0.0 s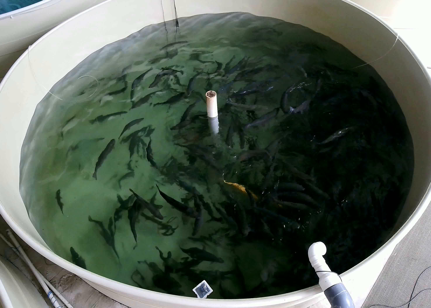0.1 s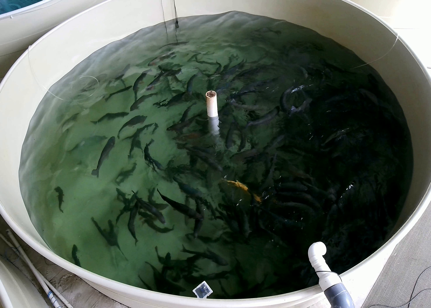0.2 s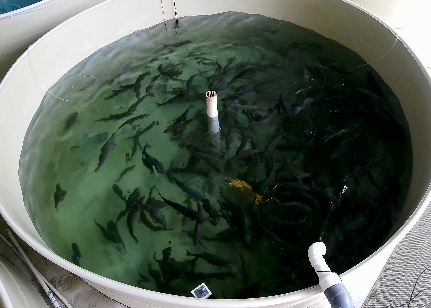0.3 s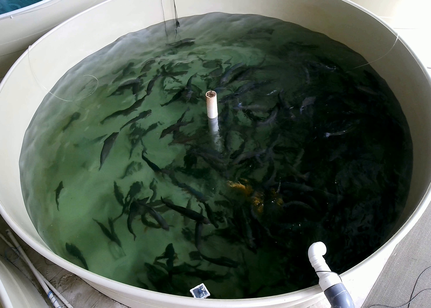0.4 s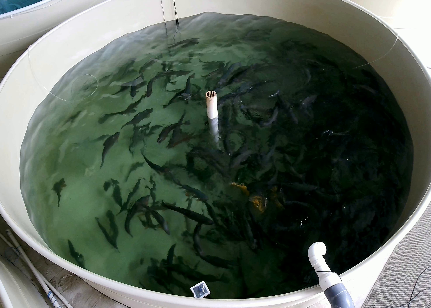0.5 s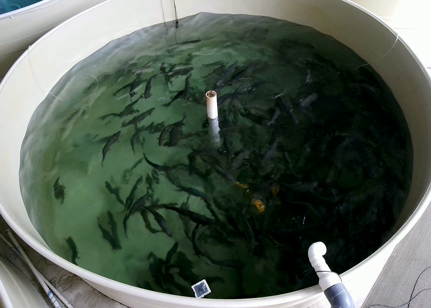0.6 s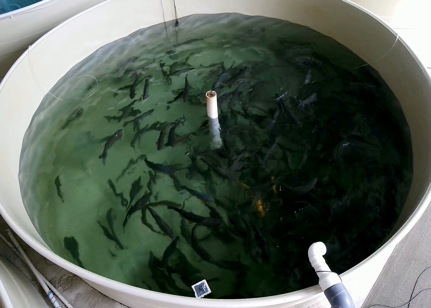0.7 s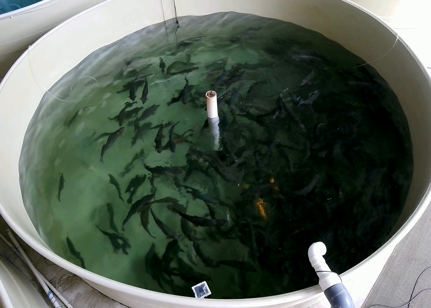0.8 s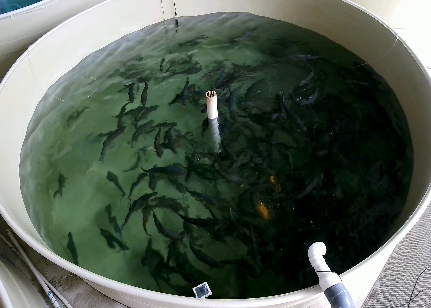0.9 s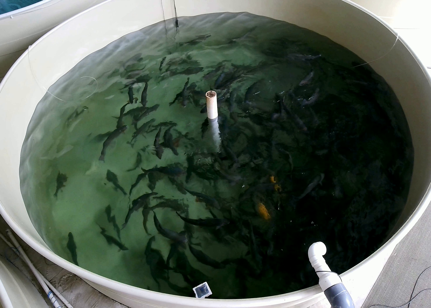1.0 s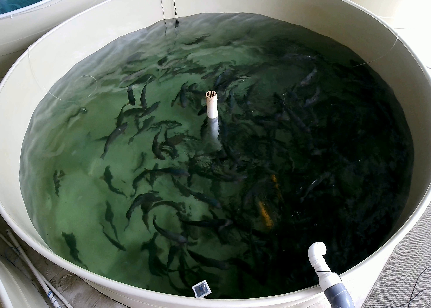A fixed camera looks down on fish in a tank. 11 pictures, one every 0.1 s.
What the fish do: Foraging.
